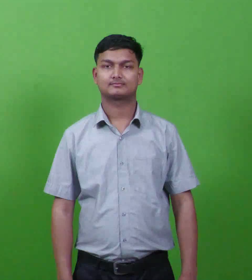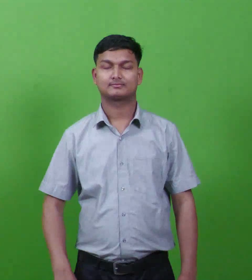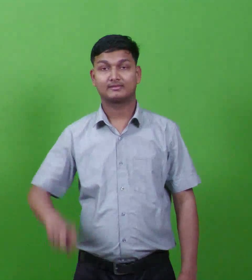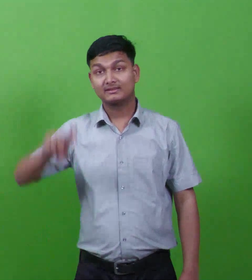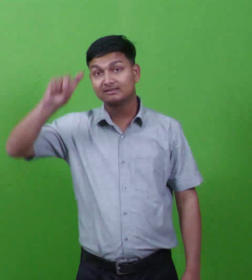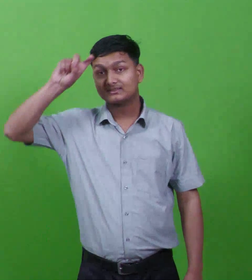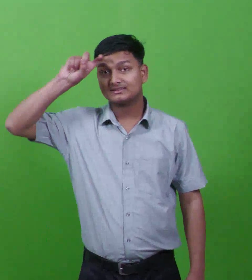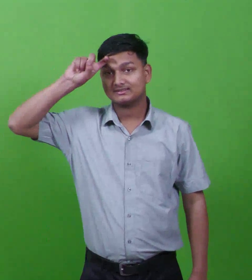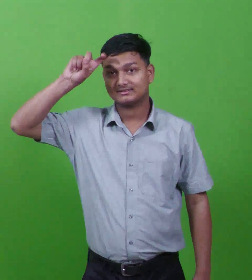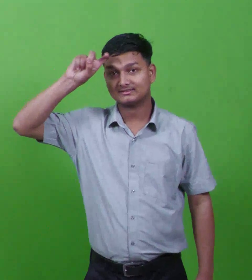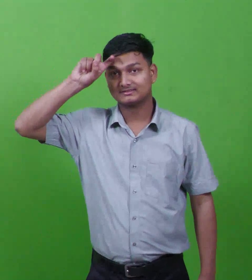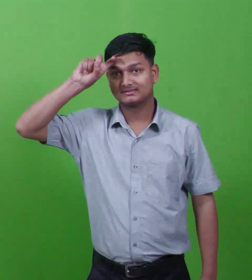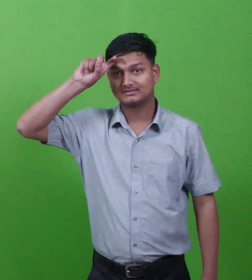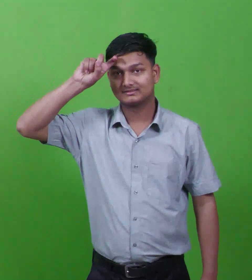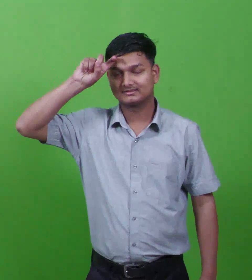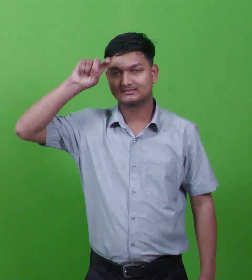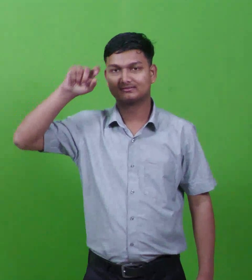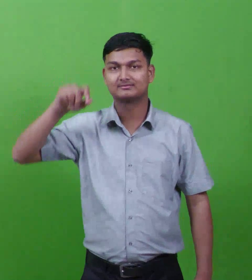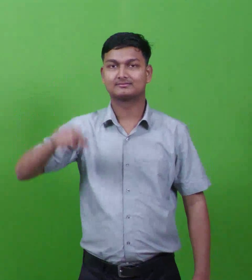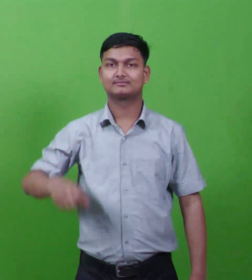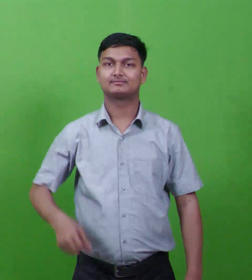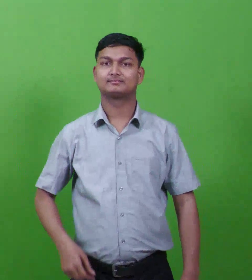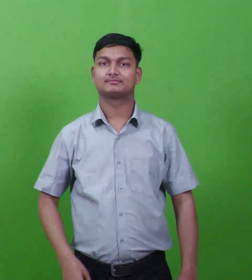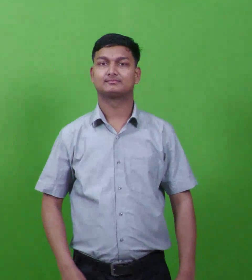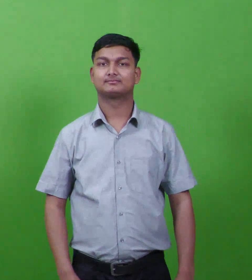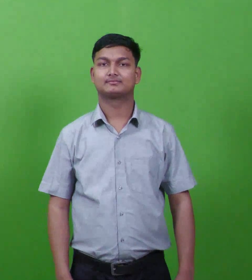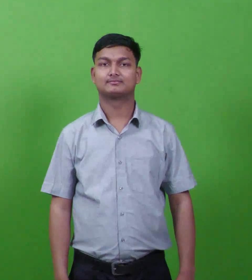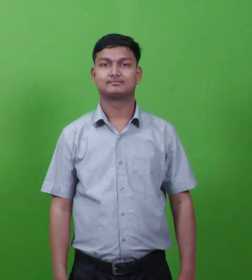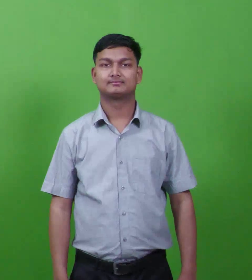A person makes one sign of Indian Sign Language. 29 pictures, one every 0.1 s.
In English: james the son of alphaeus
